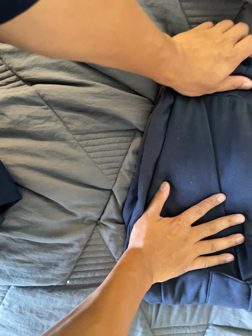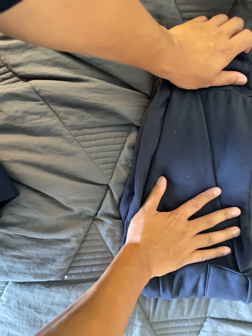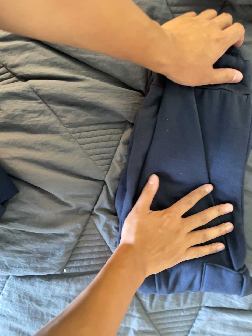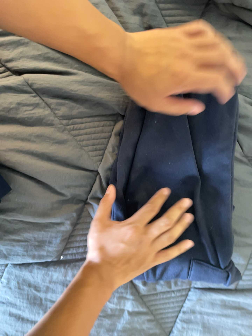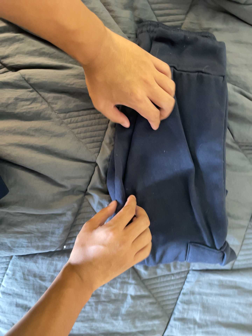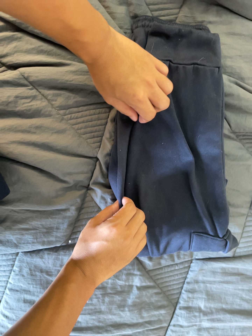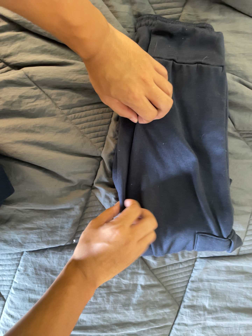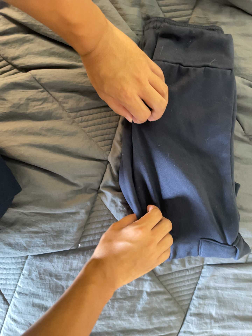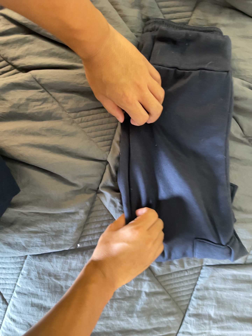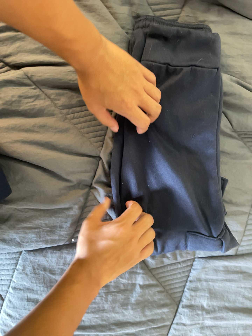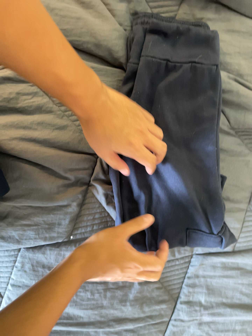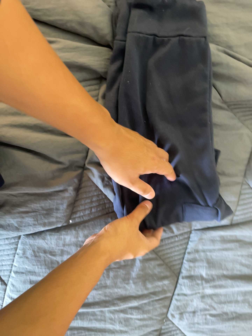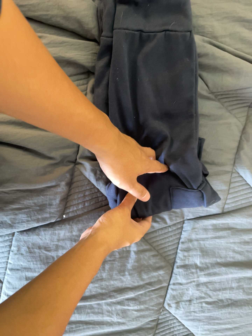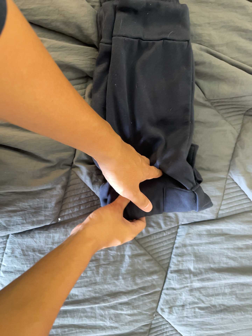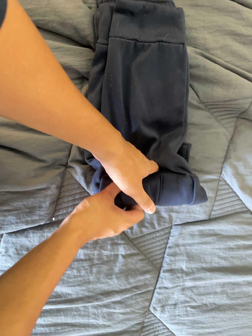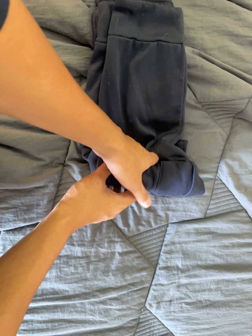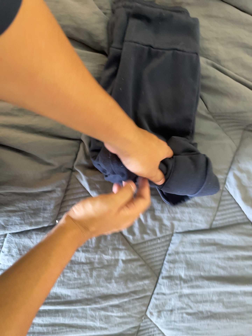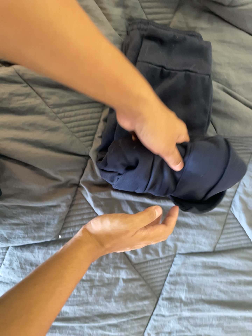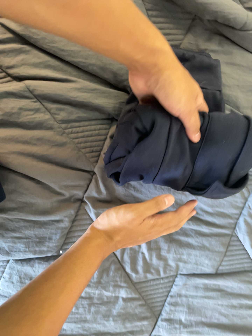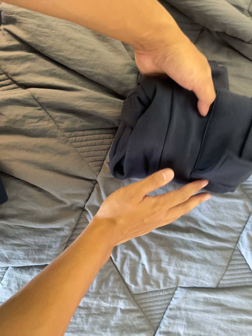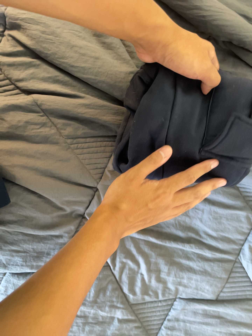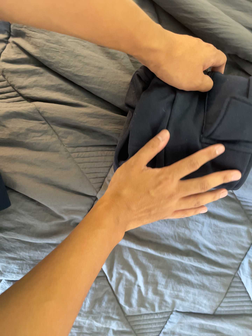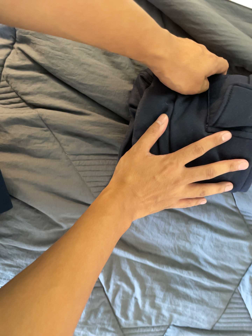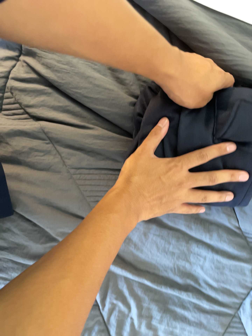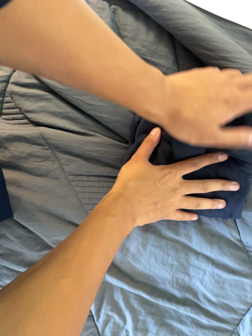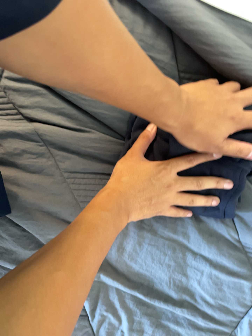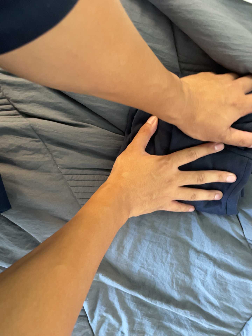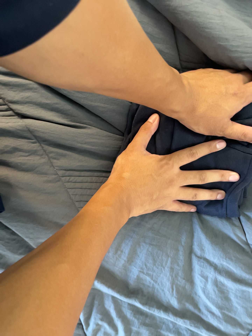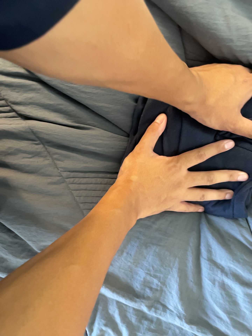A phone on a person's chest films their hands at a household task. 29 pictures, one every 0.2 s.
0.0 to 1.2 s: The camera travels backward and toward the bottom of its view, about 10 cm, so what stands in front gets smaller.
1.2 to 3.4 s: The camera shifts only a little, or ends up much as it began.
3.4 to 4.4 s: The camera travels toward the top of its view, about 8 cm, so close, fixed things drift downward. It rolls about its line of sight by about 10 degrees, and the scene rotates clockwise.
4.4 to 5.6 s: The camera travels forward and to its right, about 10 cm, so what stands in front looms larger.
The film runs forward here.
